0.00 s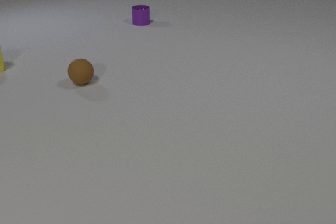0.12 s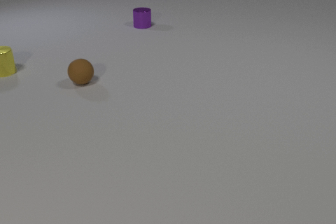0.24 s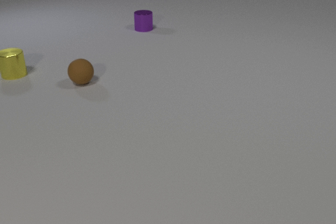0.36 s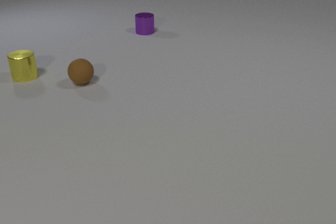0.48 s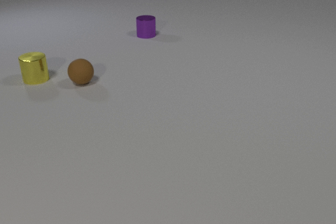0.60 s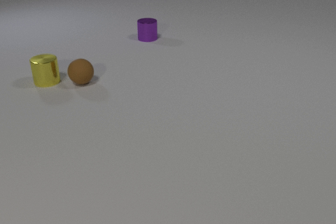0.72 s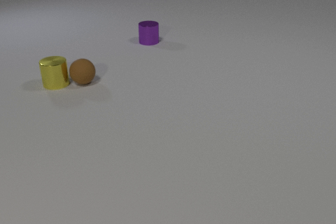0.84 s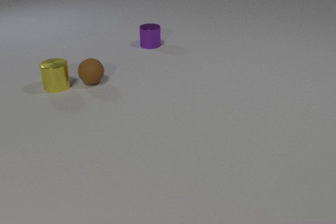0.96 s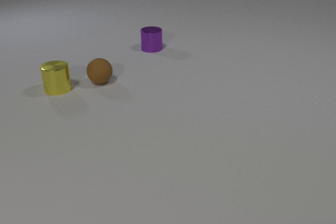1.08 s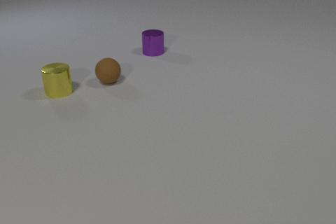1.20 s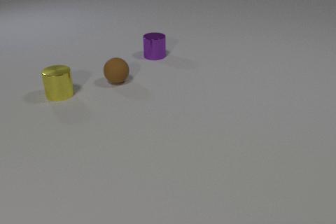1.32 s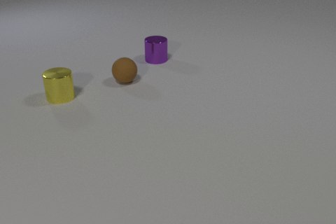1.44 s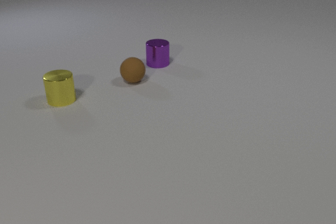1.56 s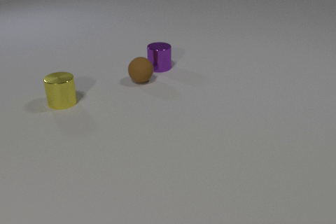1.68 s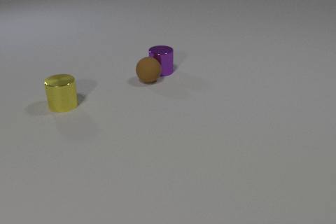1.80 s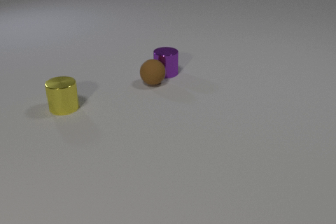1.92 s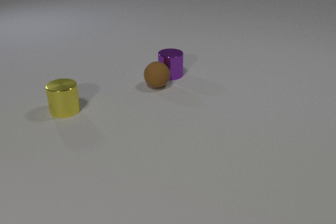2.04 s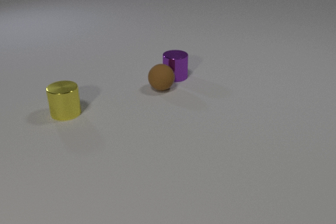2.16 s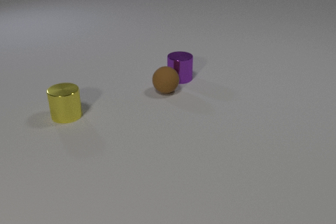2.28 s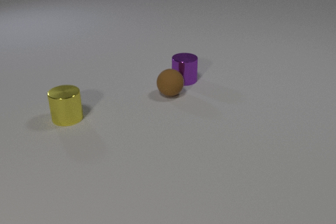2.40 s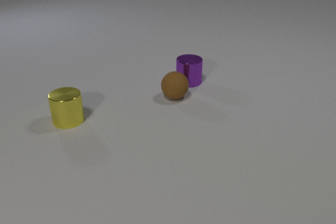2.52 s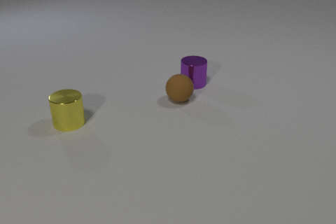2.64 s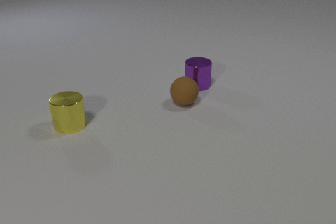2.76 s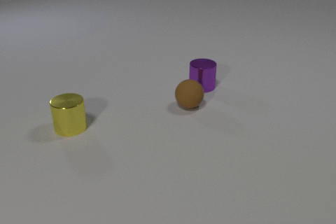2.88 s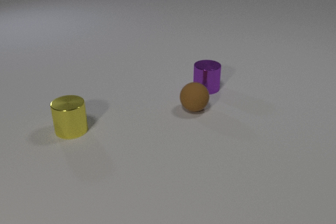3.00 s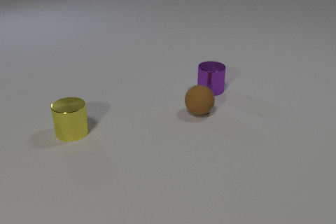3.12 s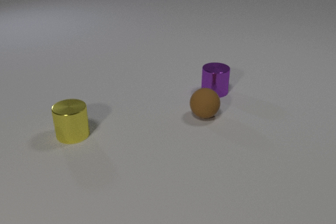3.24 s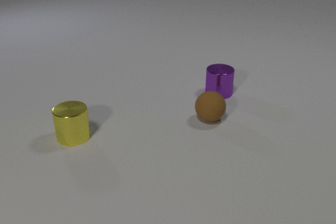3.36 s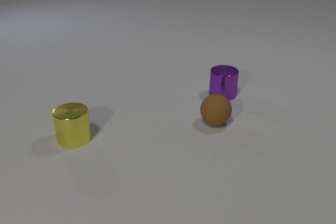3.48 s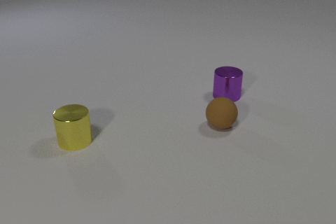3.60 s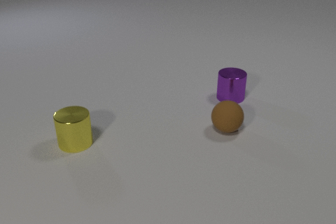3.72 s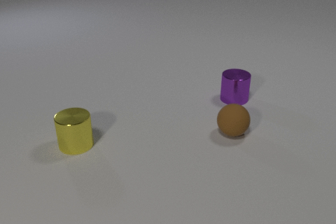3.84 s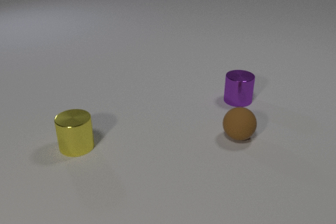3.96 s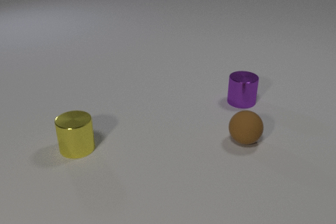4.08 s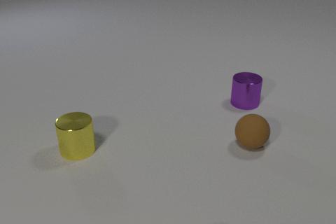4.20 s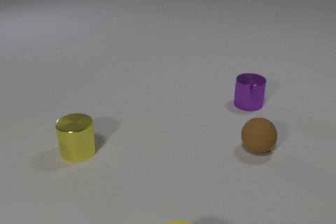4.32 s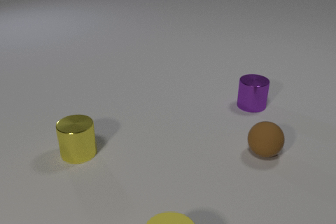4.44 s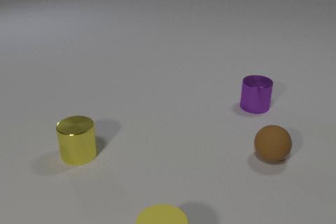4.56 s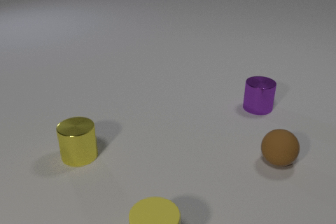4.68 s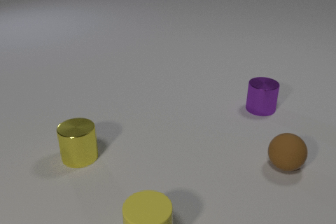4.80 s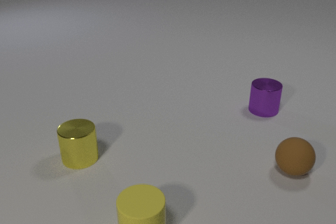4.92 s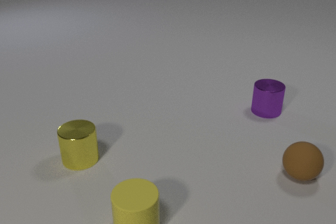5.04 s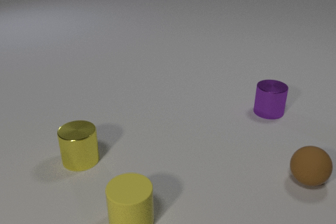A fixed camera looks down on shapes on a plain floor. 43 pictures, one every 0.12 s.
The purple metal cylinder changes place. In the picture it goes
toward the camera.
The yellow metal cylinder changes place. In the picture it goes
toward the camera.
0.00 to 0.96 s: The yellow metal cylinder slides toward the camera and to the right. The brown rubber sphere rolls to the right. The purple metal cylinder slides toward the camera. The yellow metal cylinder and the brown rubber sphere collide.
0.96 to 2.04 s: The yellow metal cylinder slides toward the camera. The brown rubber sphere rolls to the right. The purple metal cylinder slides toward the camera. The brown rubber sphere and the purple metal cylinder collide.
2.04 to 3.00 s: The yellow metal cylinder slides toward the camera. The brown rubber sphere rolls toward the camera and to the right. The purple metal cylinder slides to the right and toward the camera.
3.00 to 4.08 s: The yellow metal cylinder slides toward the camera. The brown rubber sphere rolls toward the camera and to the right. The purple metal cylinder slides to the right and toward the camera.
4.08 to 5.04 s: The yellow metal cylinder slides toward the camera. The brown rubber sphere rolls to the right and toward the camera. The purple metal cylinder slides to the right and toward the camera. The yellow rubber cylinder comes in at the bottom edge, slides away from the camera and to the left.
What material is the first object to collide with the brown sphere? metal.
How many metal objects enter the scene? 0.
Are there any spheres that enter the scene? no.
